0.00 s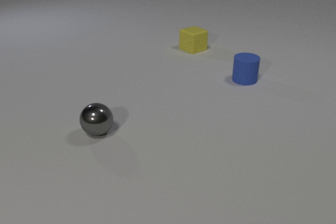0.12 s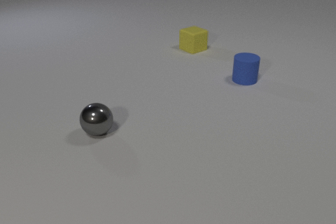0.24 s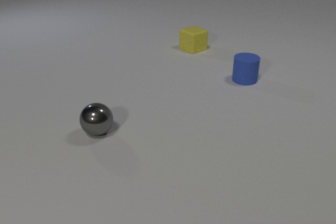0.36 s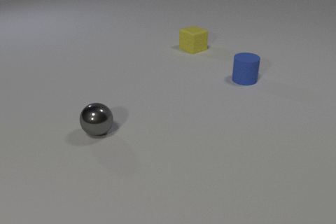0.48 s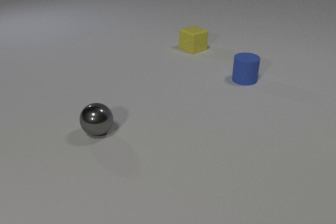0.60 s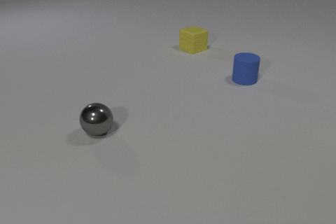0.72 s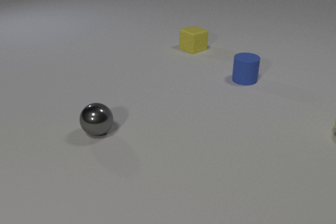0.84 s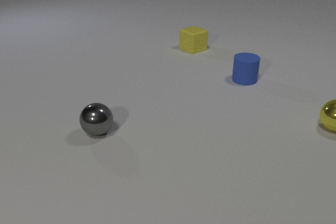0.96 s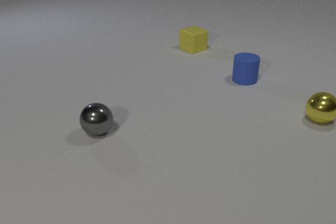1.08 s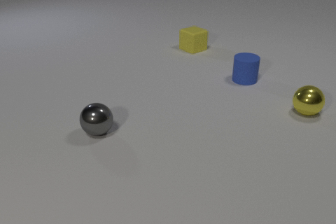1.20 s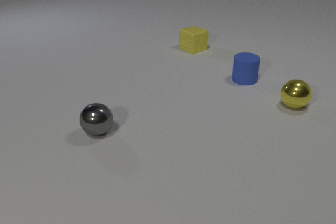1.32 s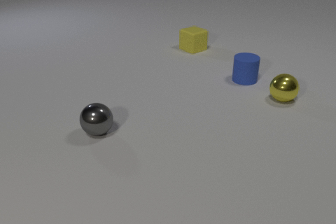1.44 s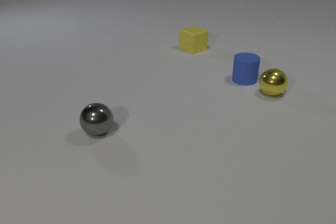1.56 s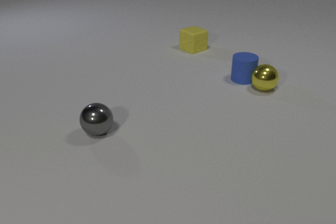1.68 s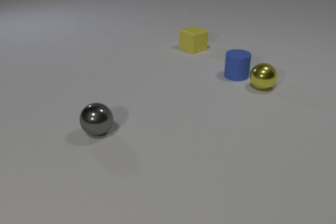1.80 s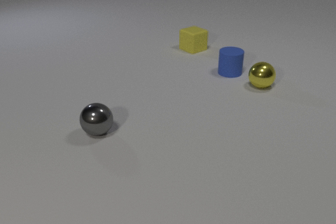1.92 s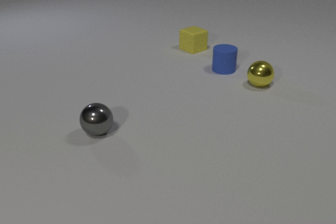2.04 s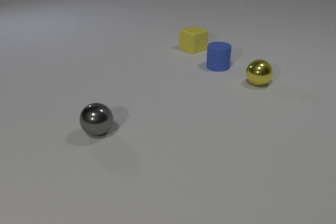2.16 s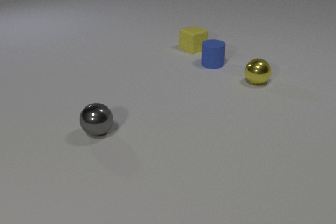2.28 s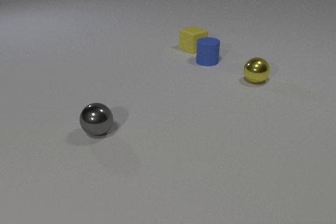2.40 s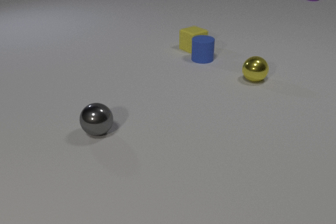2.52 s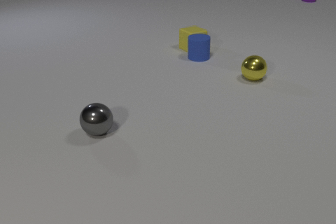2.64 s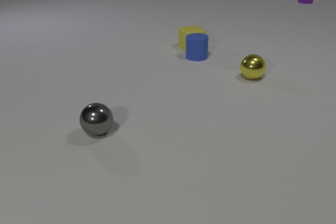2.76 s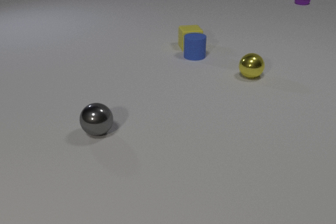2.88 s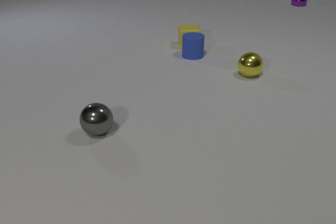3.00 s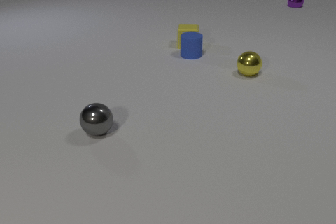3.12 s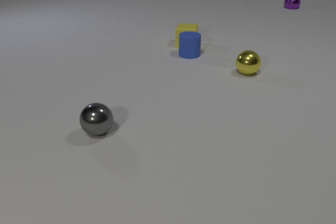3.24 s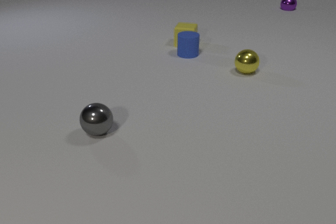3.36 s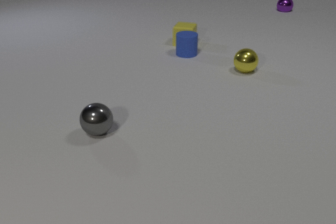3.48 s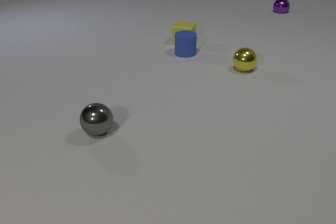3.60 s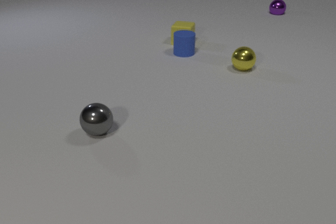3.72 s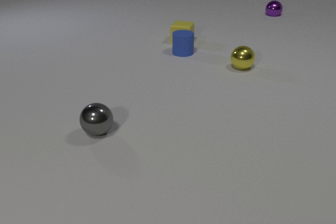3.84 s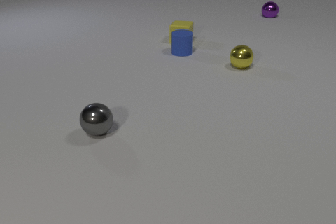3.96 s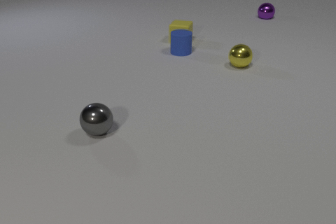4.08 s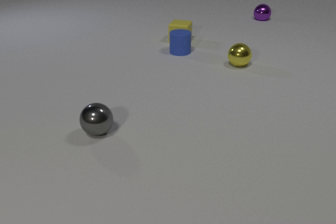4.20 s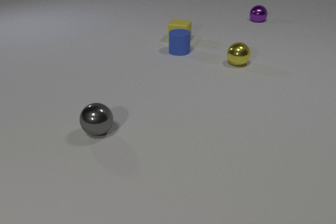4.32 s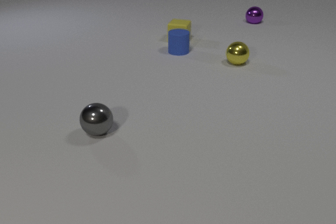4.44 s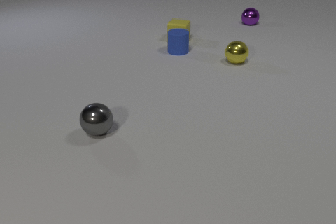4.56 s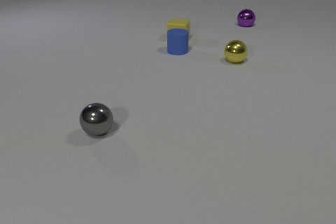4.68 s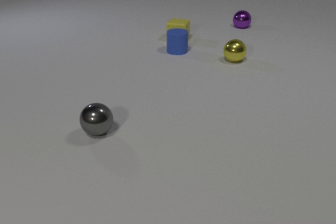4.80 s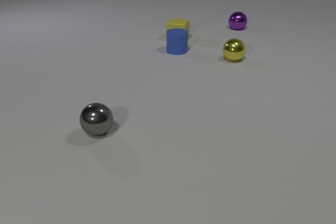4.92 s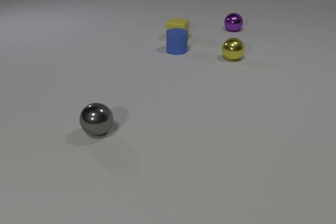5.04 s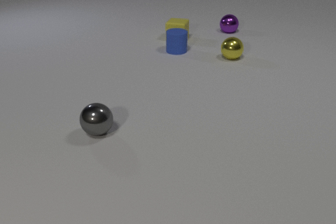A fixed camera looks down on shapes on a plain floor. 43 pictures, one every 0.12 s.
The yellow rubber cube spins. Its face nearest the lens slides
to the left.
The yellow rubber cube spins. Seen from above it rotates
clockwise.
0.00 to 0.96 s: The yellow metal sphere comes in at the right edge, rolls to the left and away from the camera.
0.96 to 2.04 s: The yellow metal sphere rolls away from the camera and to the left. The blue rubber cylinder slides away from the camera and to the left. The yellow metal sphere and the blue rubber cylinder collide.
2.04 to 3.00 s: The yellow metal sphere rolls away from the camera and to the left. The blue rubber cylinder slides away from the camera and to the left. The yellow rubber cube slides away from the camera and to the left, spins so that its near face slides to the left, clockwise seen from above. The purple metal sphere comes in at the top edge, rolls toward the camera and to the left. The blue rubber cylinder and the yellow rubber cube collide.
3.00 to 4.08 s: The yellow metal sphere rolls away from the camera and to the left. The blue rubber cylinder slides to the left and away from the camera. The yellow rubber cube slides away from the camera and to the left. The purple metal sphere rolls toward the camera and to the left.
4.08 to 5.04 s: The yellow metal sphere rolls away from the camera and to the left. The yellow rubber cube slides away from the camera. The purple metal sphere rolls toward the camera and to the left.
What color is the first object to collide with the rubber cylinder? yellow.
What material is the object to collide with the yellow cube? rubber.
How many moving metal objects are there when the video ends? 2.
